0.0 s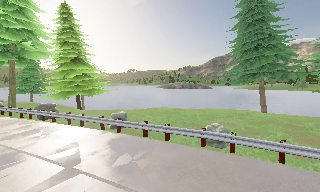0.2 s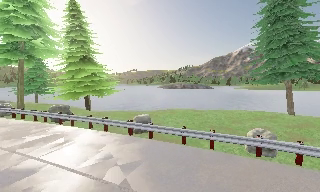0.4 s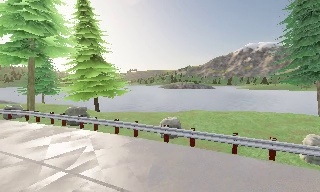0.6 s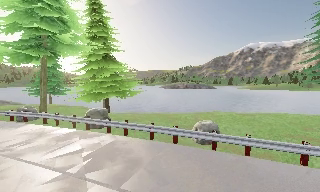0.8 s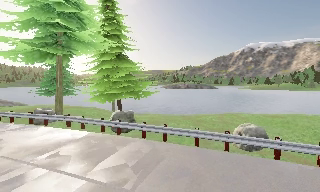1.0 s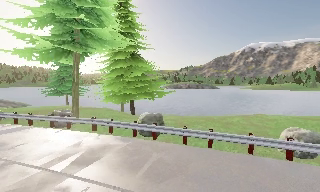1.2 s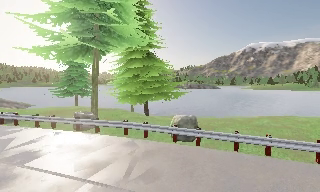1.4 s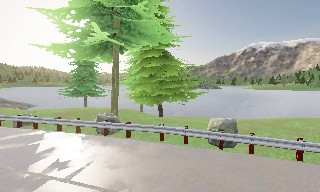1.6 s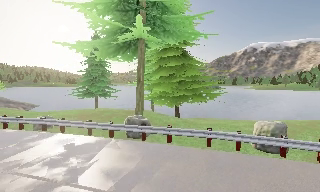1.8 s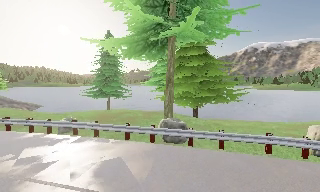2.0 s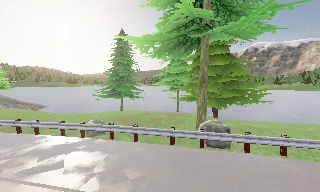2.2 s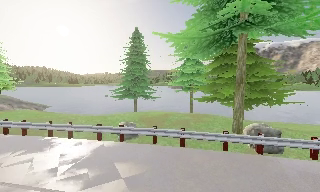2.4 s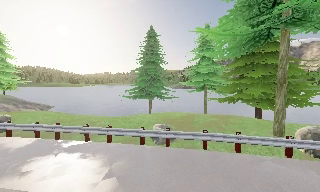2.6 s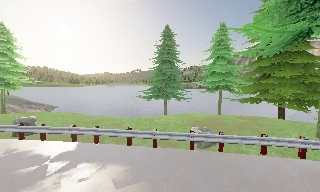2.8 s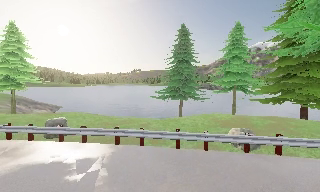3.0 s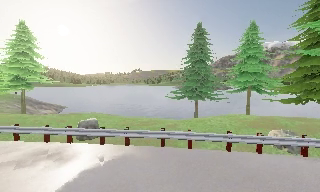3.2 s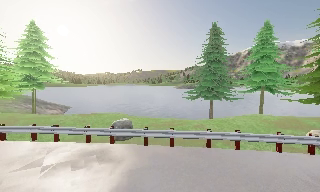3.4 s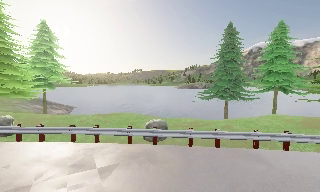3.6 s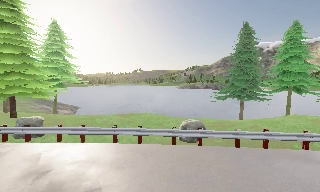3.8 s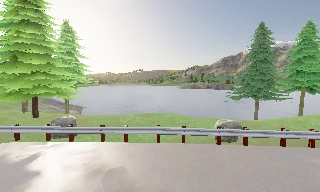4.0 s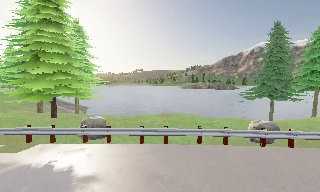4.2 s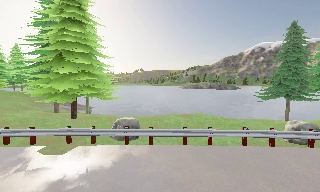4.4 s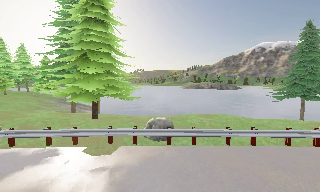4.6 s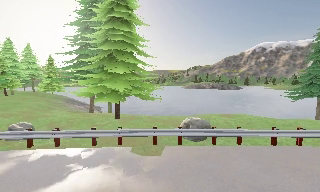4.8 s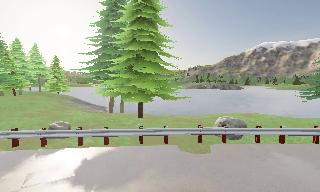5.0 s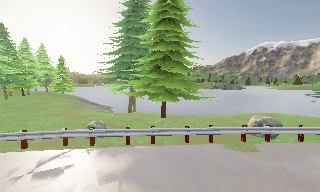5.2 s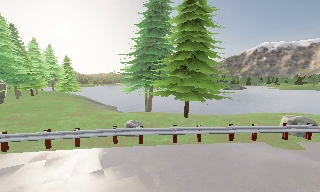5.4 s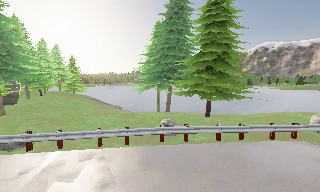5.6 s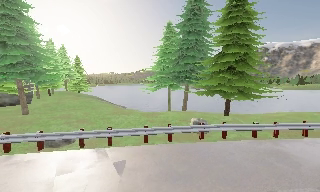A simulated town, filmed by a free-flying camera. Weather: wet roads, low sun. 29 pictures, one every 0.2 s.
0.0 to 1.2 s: The camera travels to its left and forward, about 12 m, so close, fixed things drift to the right.
1.2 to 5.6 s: The camera travels to its left, about 45 m, so close, fixed things drift to the right.
The film runs forward here.
